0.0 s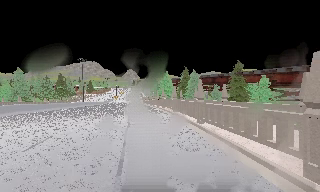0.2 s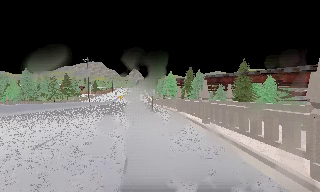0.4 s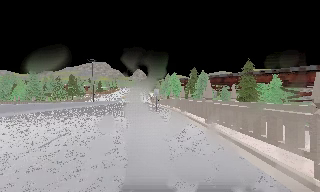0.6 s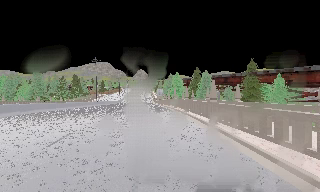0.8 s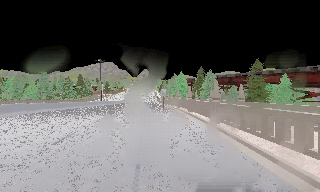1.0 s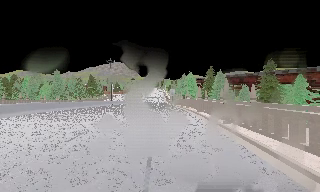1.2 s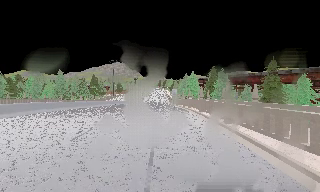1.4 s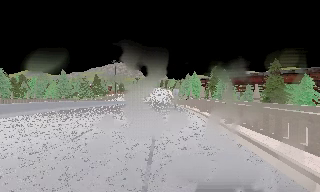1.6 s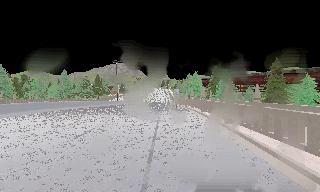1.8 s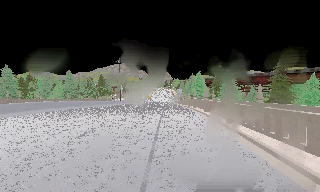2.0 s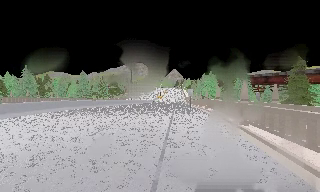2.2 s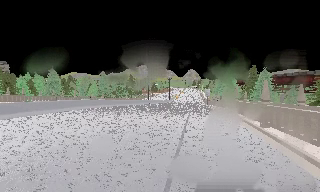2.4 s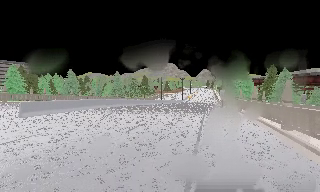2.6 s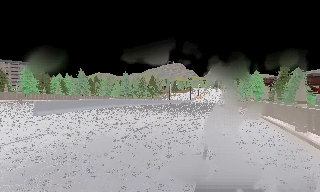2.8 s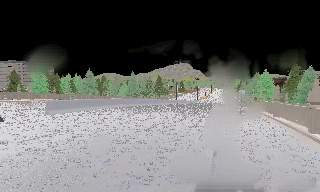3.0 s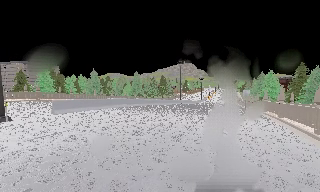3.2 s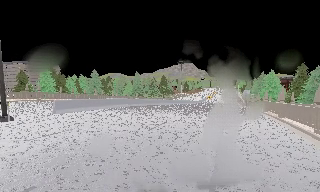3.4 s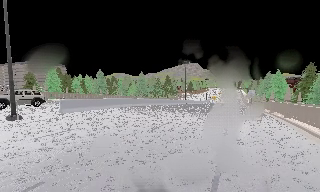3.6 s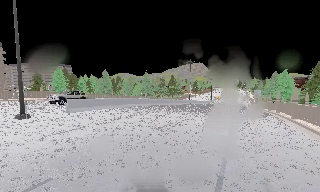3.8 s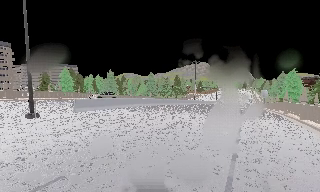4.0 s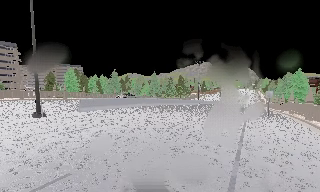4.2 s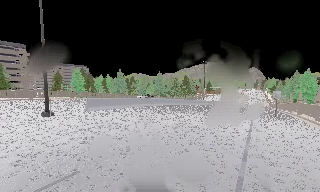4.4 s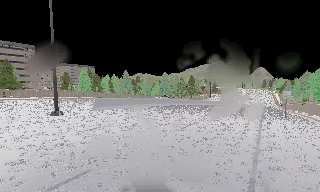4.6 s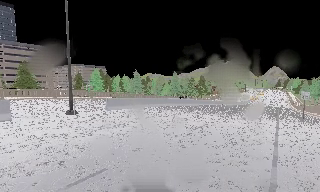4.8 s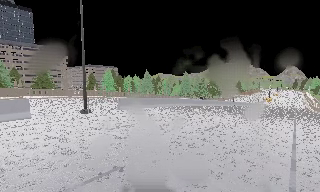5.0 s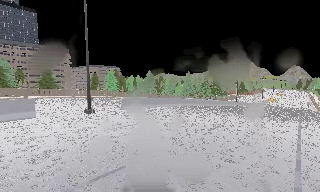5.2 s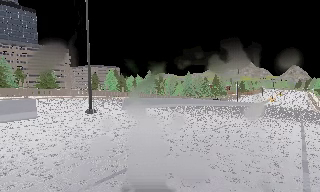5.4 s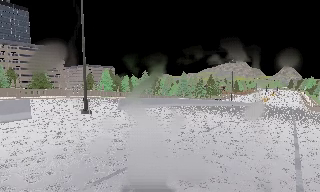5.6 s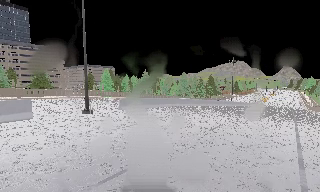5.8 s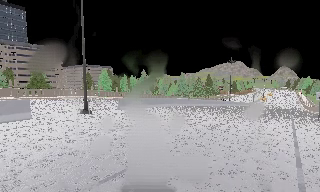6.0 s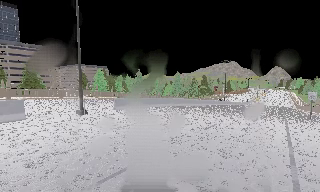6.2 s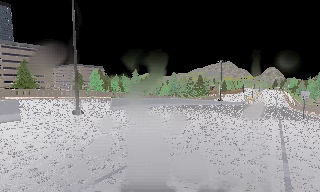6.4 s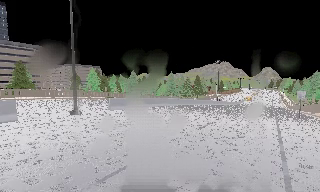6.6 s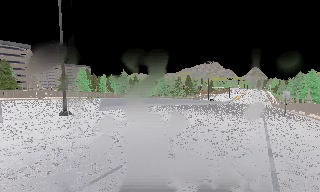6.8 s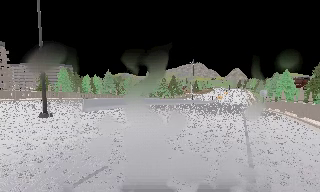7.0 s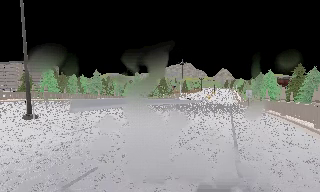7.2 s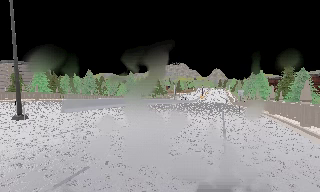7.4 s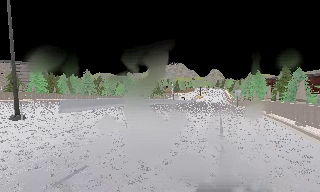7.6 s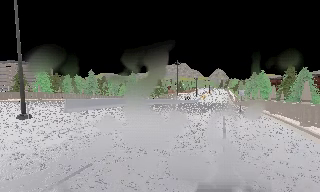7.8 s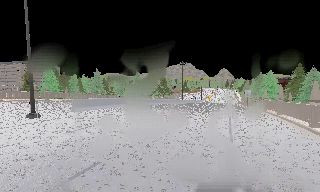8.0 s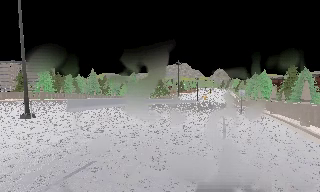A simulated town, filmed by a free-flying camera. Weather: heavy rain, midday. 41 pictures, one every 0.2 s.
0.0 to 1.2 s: The camera shifts only a little, or ends up much as it began.
1.2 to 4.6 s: The camera swings to its left by about 35 degrees, and the scene slides to the right. It travels backward and to its left, about 1 m.
4.6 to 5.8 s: The camera travels to its left, about 0.5 m, so close, fixed things drift to the right.
5.8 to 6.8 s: The camera pans to its right, which is clockwise from overhead, by about 10 degrees.
6.8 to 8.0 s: The camera shifts only a little, or ends up much as it began.
The film runs backward here.
